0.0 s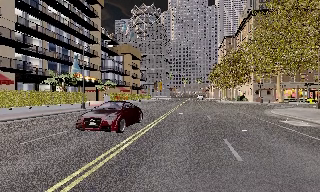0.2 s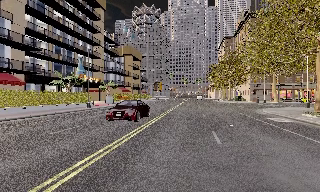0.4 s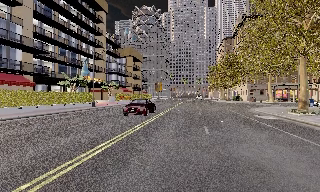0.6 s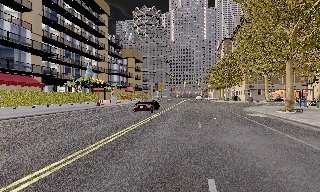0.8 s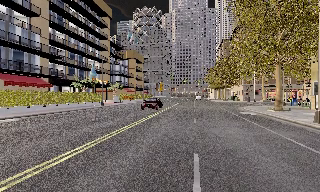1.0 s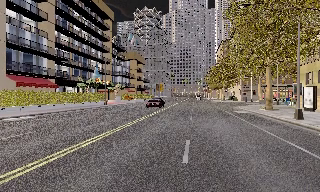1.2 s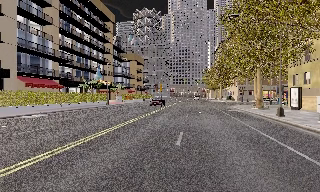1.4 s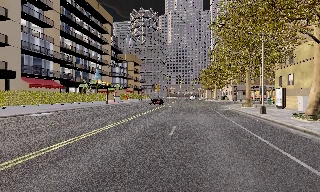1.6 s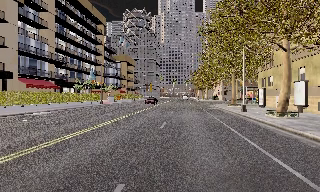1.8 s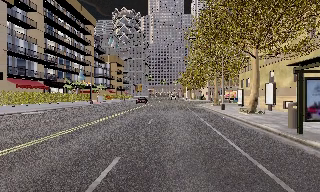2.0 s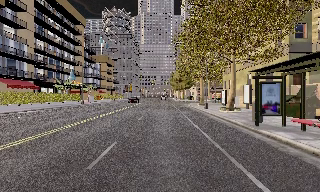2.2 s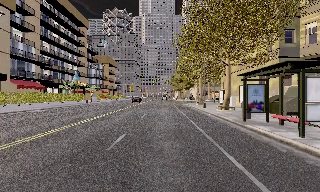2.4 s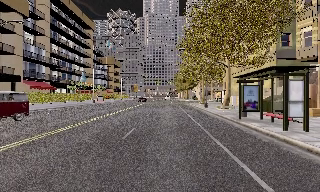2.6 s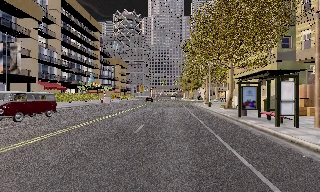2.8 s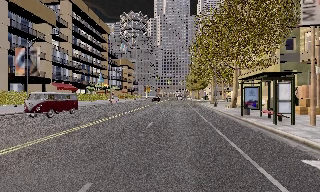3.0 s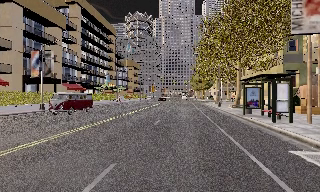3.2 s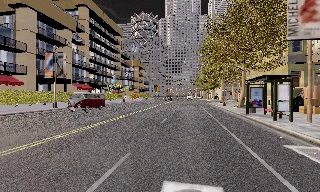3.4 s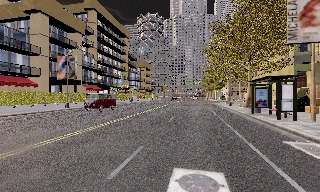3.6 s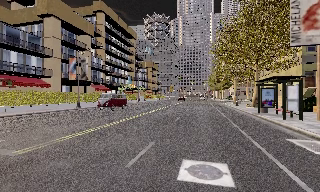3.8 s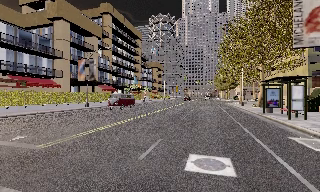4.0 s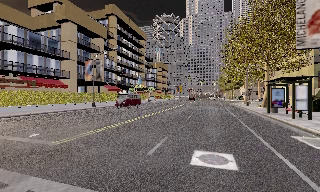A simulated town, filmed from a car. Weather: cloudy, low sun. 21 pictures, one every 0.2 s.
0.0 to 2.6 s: The camera travels backward, about 18 m, so what stands in front gets smaller.
2.6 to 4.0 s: The camera pans to its left, which is counterclockwise from overhead, by about 15 degrees. It travels backward, about 4.5 m, so what stands in front gets smaller. It loses speed.
The film runs backward here.
